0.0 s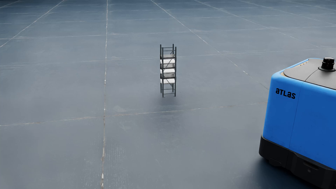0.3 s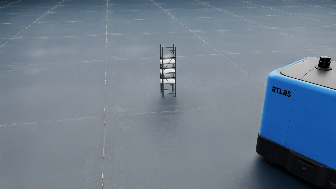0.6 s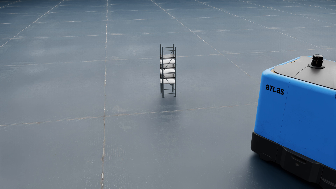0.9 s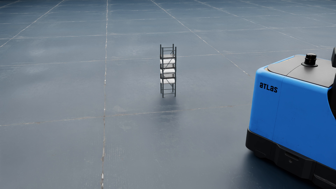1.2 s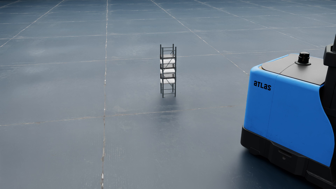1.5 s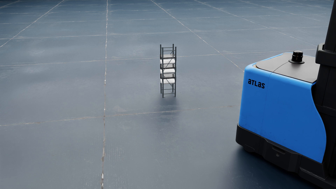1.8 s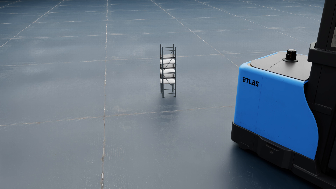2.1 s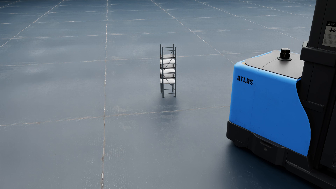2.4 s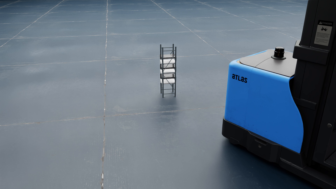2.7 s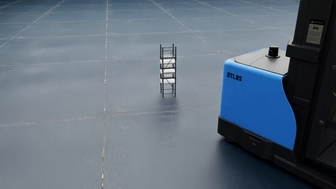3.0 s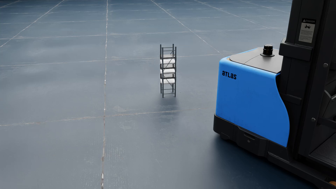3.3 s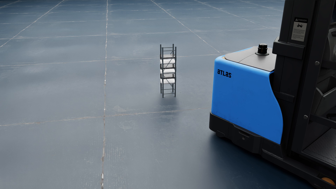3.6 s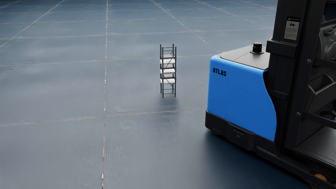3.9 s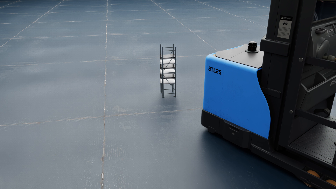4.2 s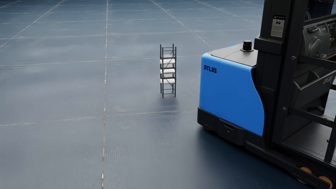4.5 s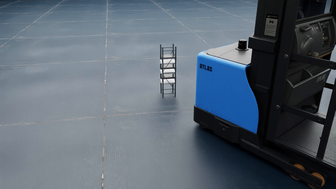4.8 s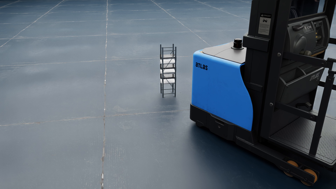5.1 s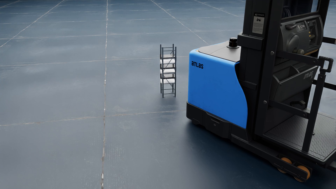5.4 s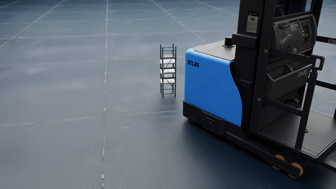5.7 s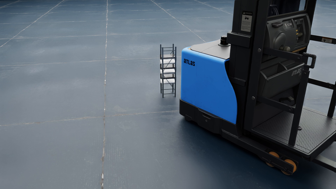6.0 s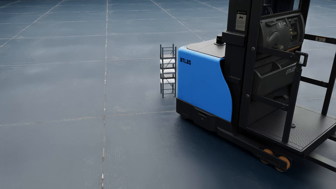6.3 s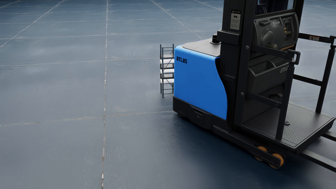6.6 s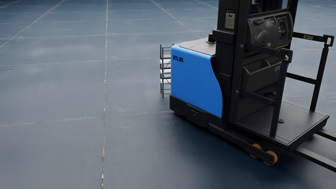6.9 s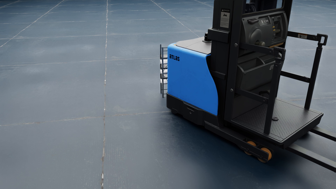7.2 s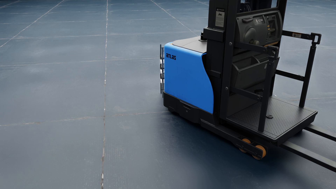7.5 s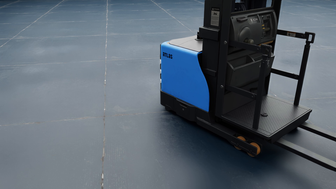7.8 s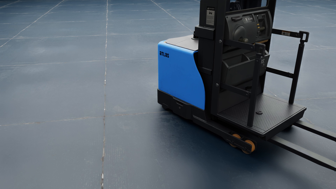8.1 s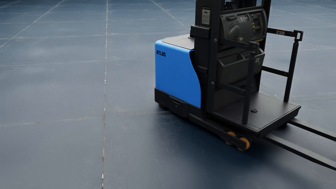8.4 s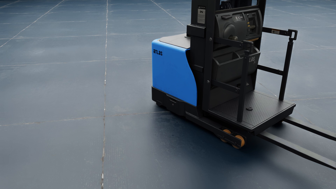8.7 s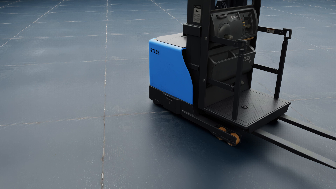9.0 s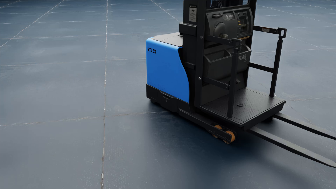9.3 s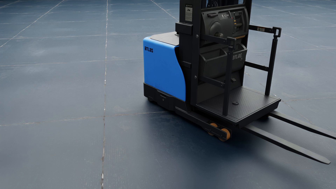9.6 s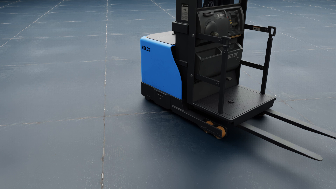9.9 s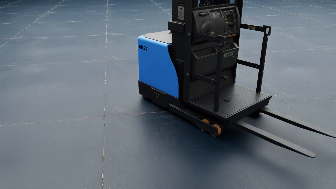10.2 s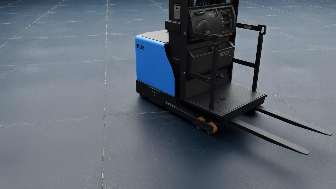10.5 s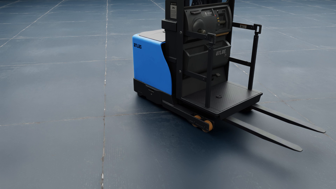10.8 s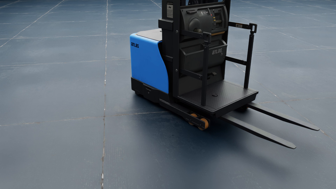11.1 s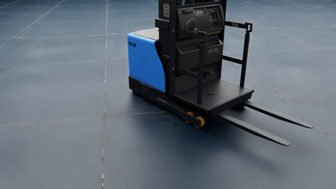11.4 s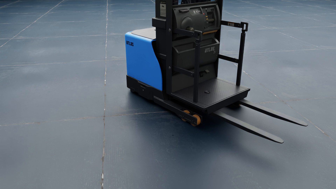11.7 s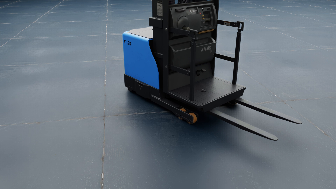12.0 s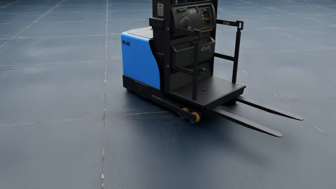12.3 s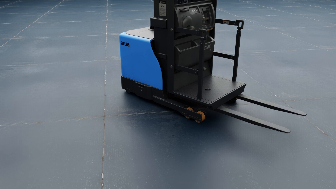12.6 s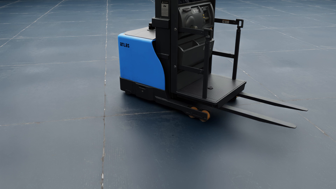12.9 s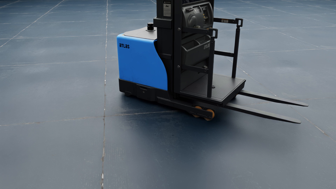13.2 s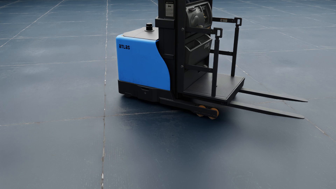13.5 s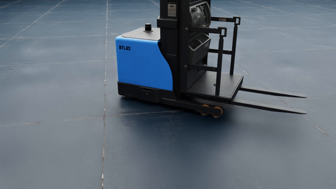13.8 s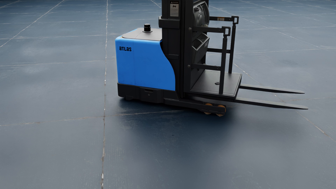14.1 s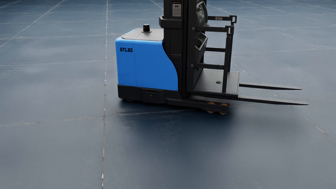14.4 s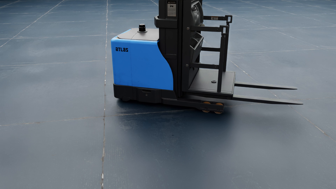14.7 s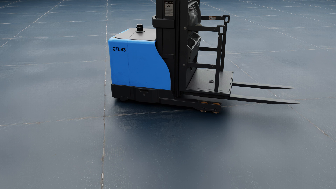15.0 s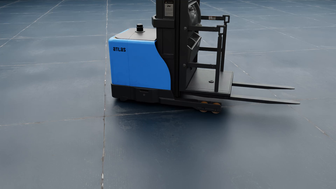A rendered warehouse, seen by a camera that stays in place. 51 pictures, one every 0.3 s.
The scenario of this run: A forklift runs into an object in its way.
